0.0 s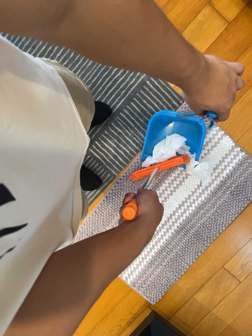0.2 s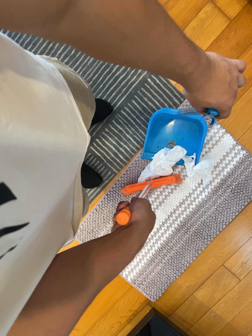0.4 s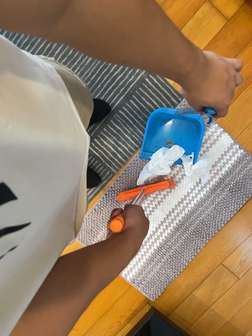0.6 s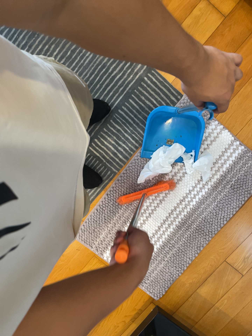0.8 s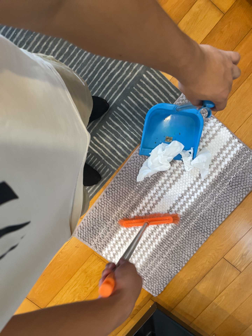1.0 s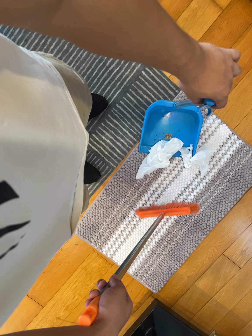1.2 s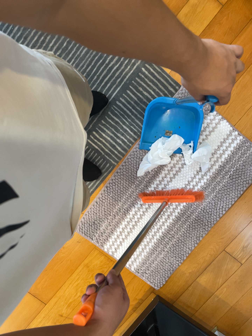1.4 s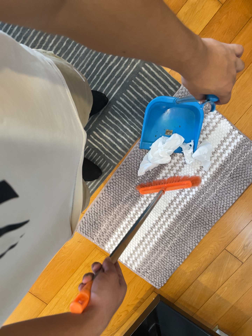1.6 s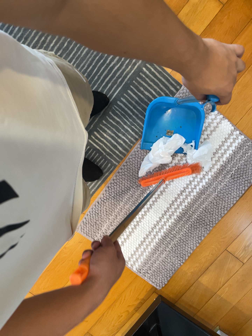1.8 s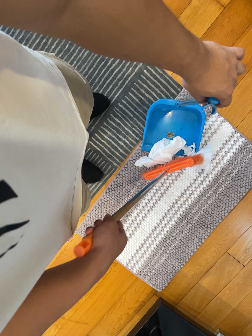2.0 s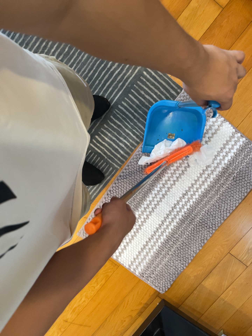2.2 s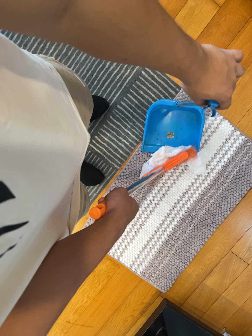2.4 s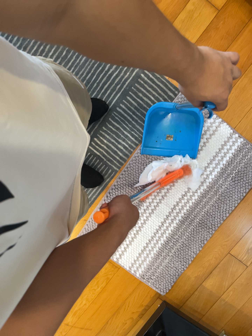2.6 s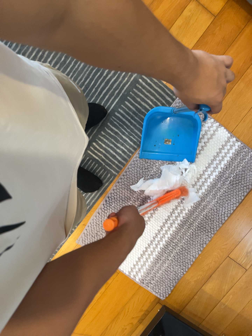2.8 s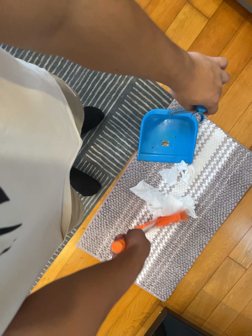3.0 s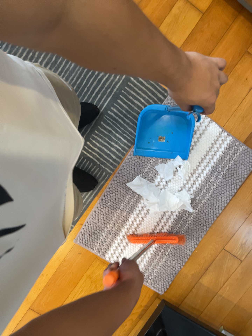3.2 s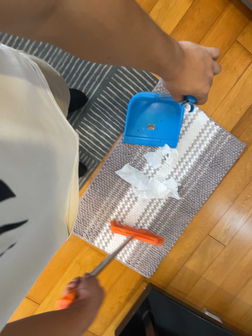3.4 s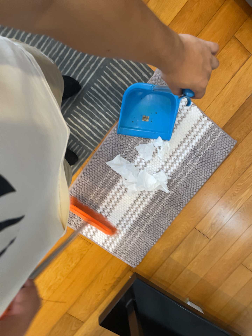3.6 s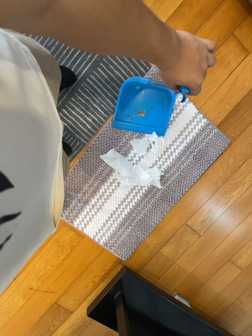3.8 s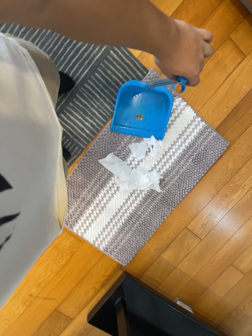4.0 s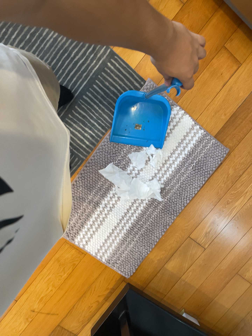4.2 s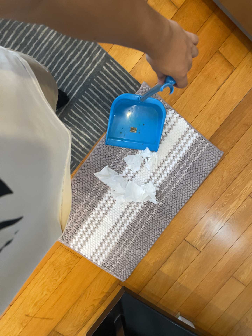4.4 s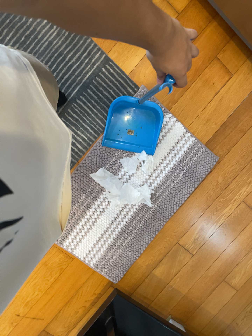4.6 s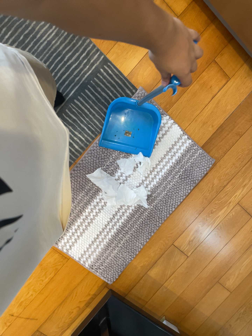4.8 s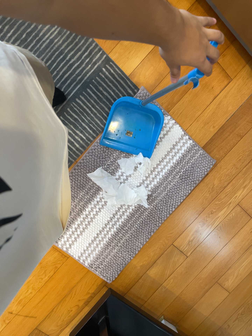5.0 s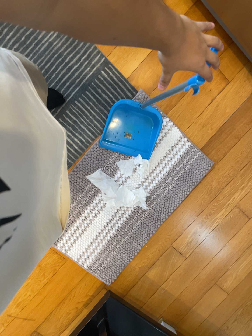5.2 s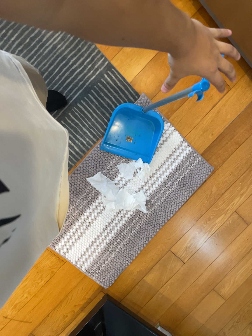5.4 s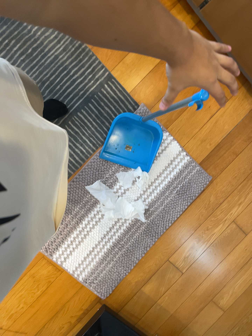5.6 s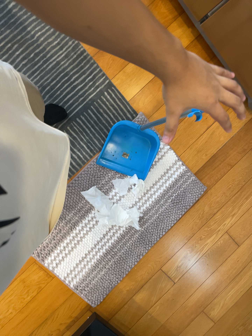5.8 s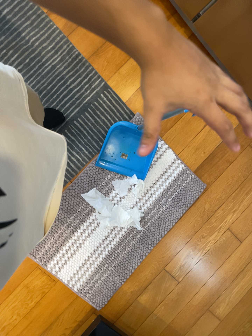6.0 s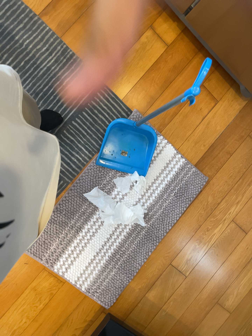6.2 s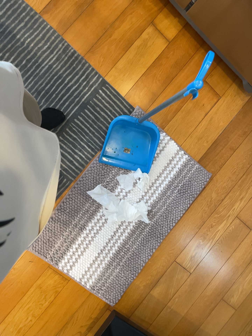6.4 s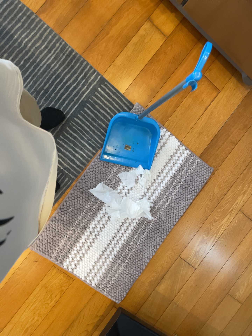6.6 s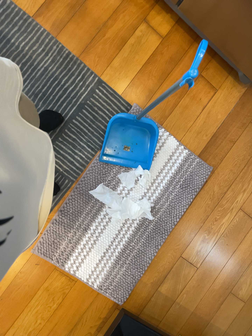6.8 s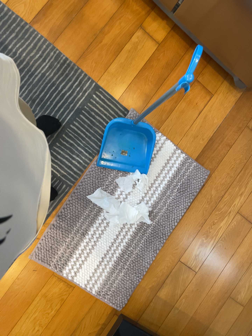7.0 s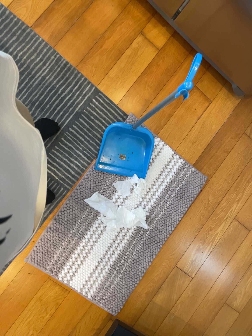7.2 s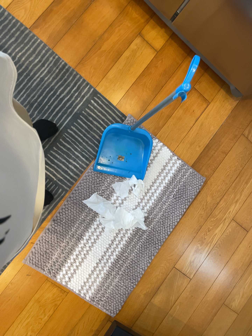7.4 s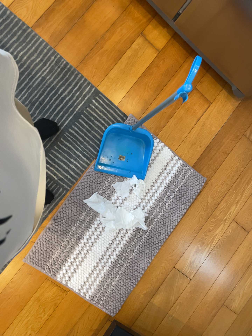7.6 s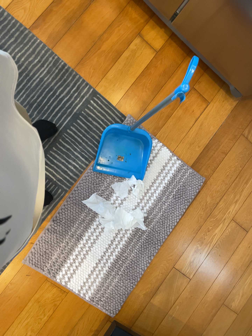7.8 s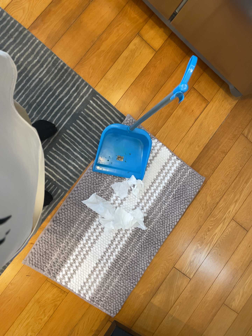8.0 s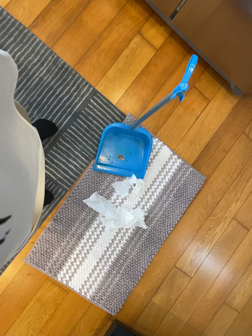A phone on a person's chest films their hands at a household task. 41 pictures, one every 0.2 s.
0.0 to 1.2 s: The camera shifts only a little, or ends up much as it began.
1.2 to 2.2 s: The camera keeps its place and its aim.
2.2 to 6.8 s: The camera swings to its right by about 10 degrees, and the scene slides to the left. It travels toward the bottom of its view and backward, about 8 cm.
6.8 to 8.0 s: The camera keeps its place and its aim.
The film runs backward here.
